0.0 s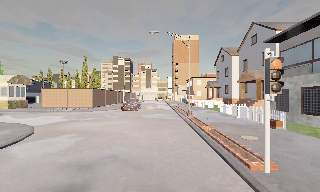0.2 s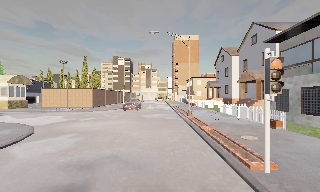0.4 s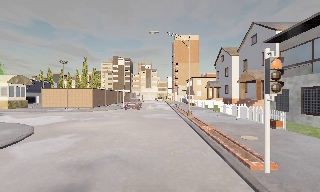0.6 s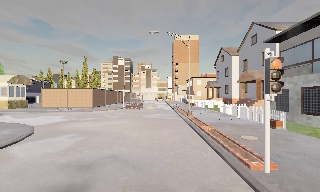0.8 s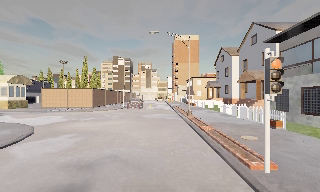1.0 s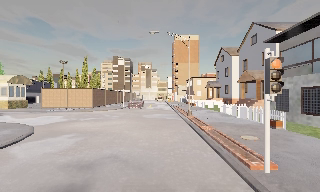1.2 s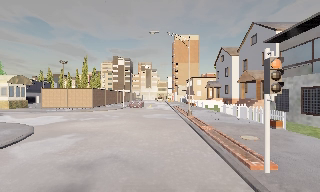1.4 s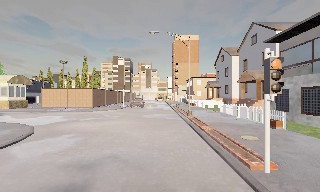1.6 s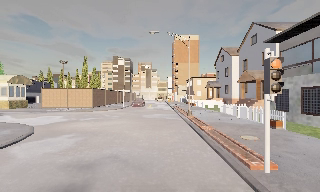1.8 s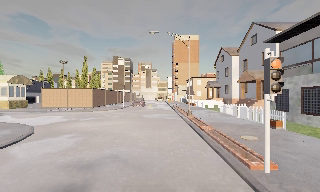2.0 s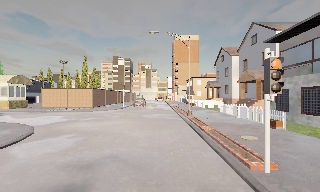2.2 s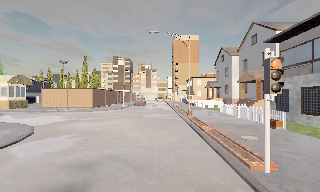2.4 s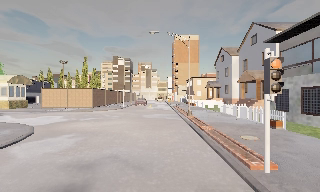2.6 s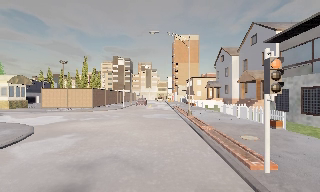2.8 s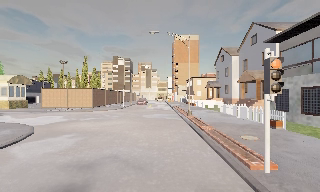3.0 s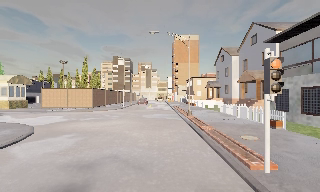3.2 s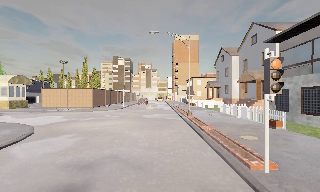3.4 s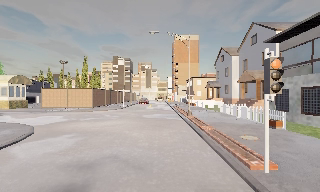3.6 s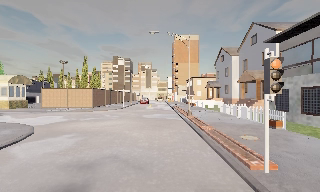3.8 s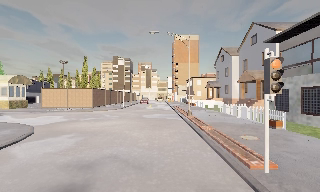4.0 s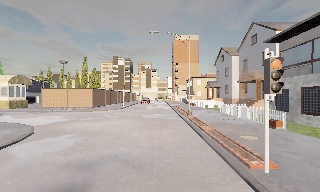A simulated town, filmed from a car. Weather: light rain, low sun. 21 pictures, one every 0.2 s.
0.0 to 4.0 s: The camera keeps its place and its aim.
The film runs backward here.
